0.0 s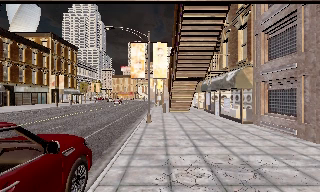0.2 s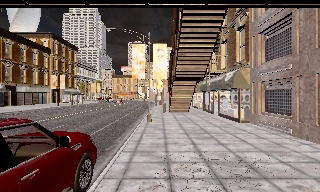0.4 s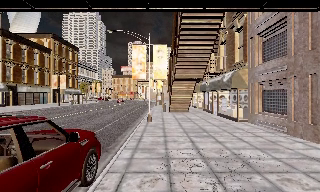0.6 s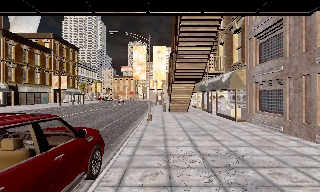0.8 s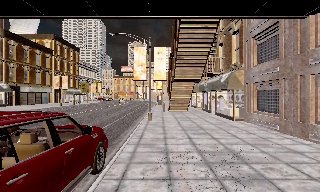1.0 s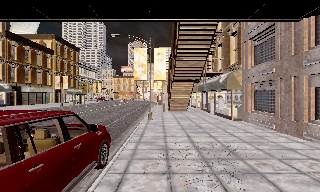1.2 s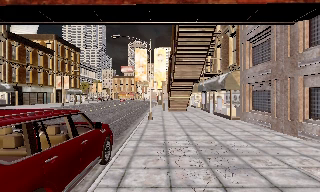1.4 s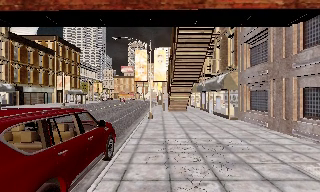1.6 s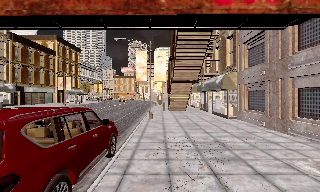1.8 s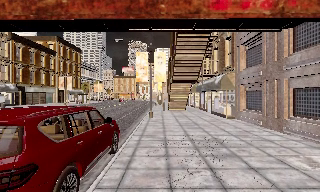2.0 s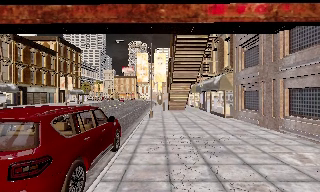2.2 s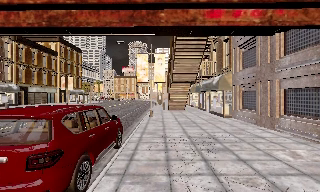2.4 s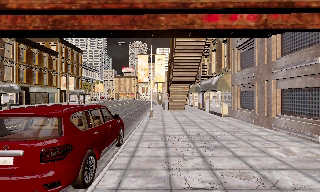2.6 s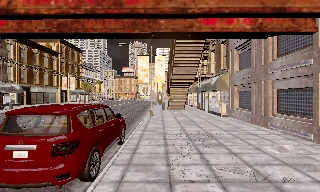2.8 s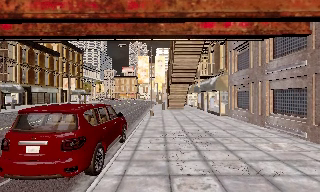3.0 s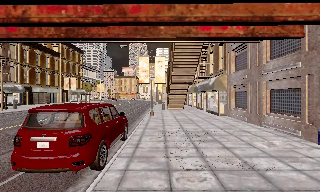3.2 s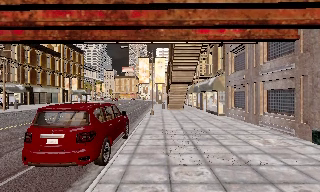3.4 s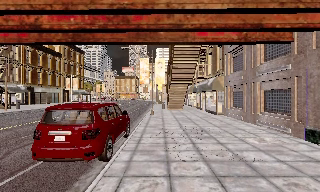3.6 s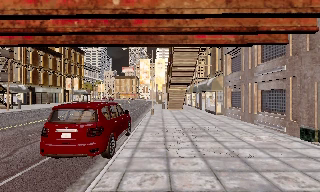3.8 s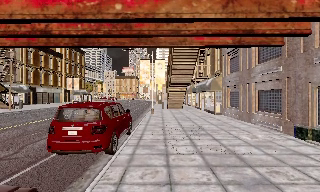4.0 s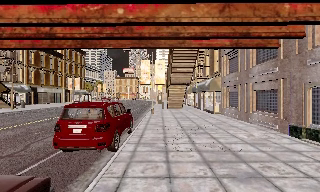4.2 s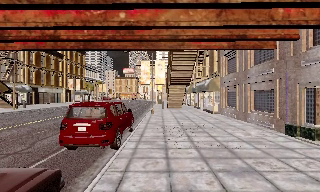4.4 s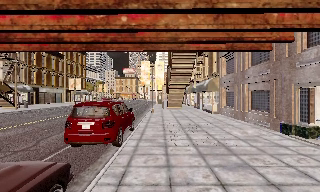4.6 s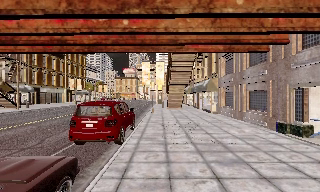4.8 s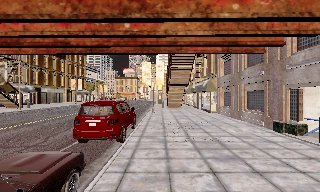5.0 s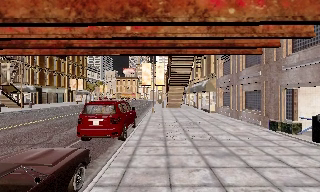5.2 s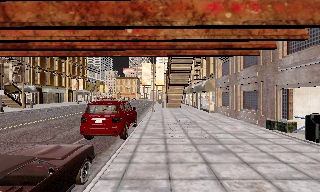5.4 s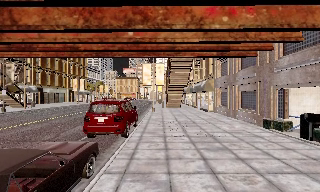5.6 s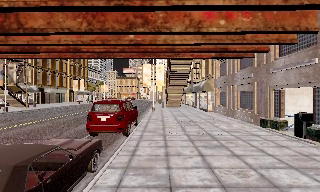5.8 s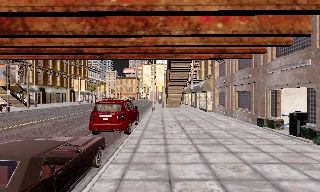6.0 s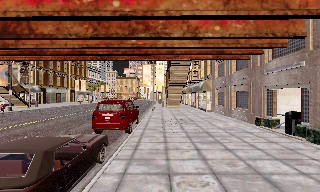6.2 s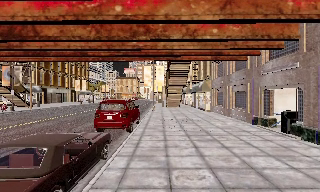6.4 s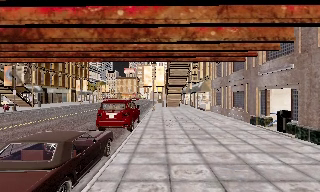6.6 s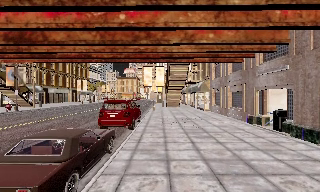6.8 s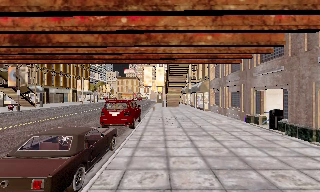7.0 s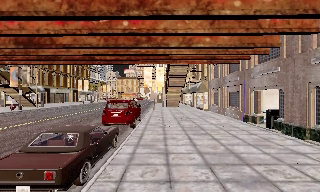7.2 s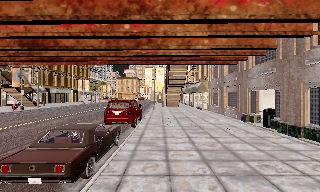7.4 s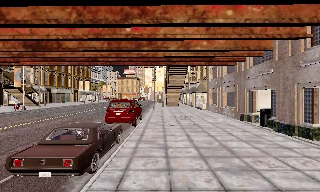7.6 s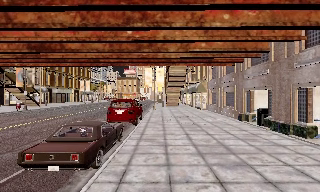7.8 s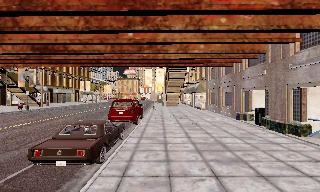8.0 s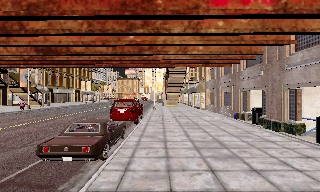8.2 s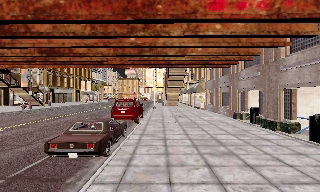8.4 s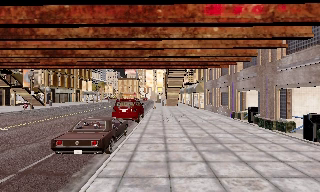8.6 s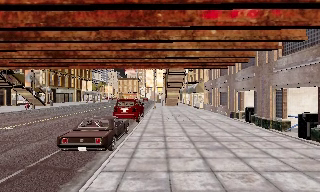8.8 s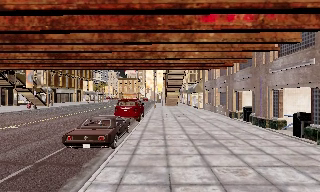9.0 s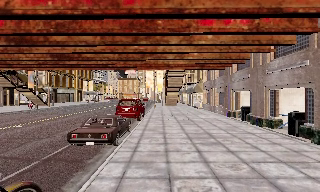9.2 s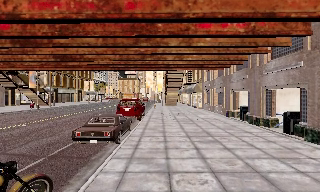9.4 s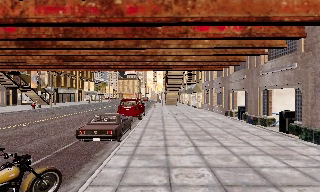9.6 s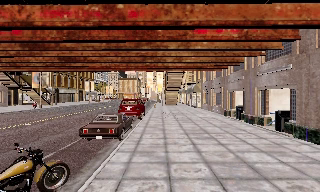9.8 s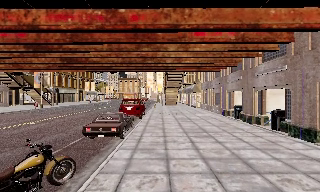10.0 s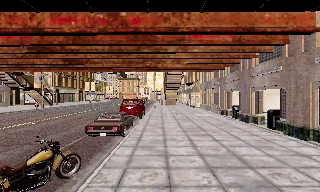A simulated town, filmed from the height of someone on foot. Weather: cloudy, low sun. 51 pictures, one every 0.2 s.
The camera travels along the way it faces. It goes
backward.
0.0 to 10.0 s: The camera travels backward, about 16 m, so what stands in front gets smaller.
The film runs backward here.
